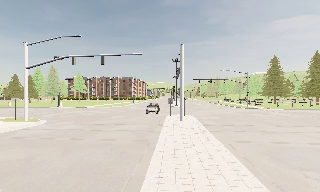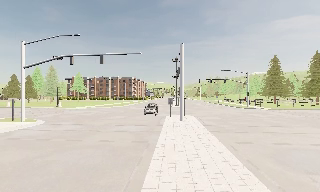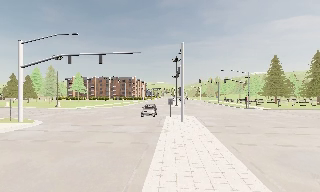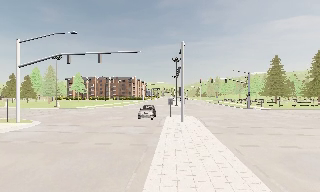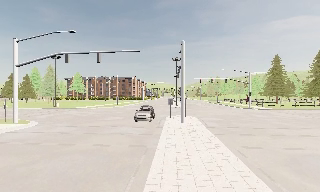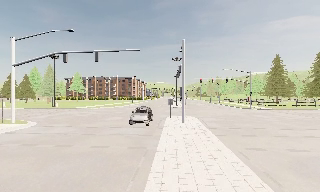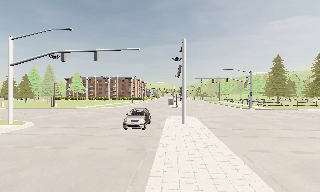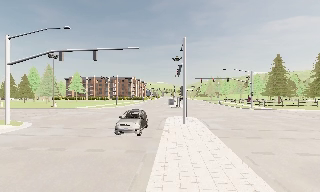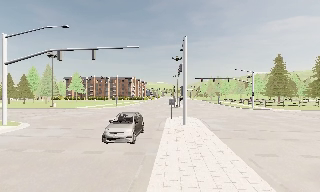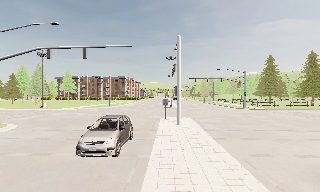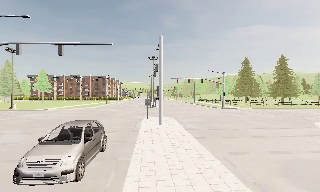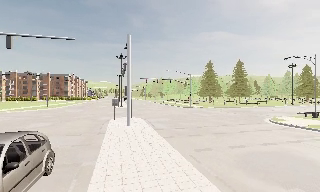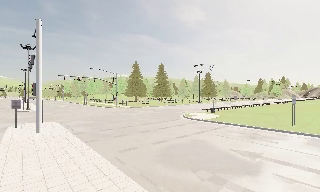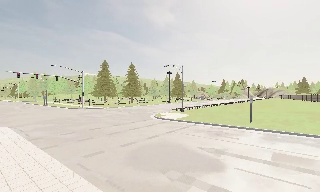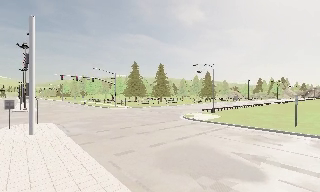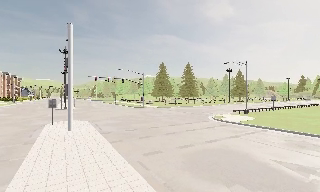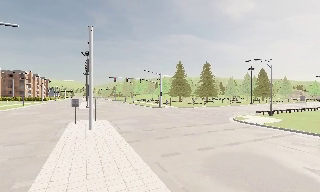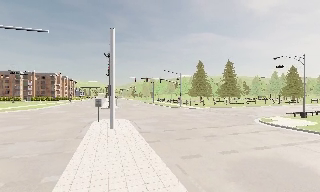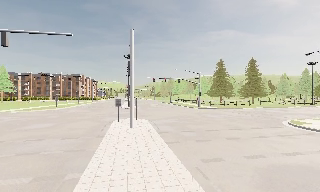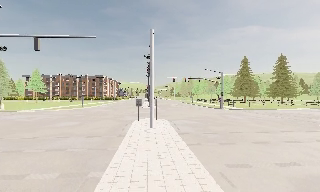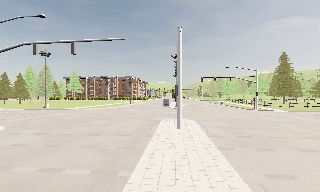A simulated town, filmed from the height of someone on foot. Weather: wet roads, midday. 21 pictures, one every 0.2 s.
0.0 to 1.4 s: The camera travels forward, about 2 m, so what stands in front looms larger.
1.4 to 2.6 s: The scene slides to the left, as the camera pans about 55 degrees to its right. It travels forward, about 1 m.
2.6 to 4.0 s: The camera swings to its left by about 55 degrees, and the scene slides to the right. It travels forward, about 1.5 m.
The film runs forward here.
